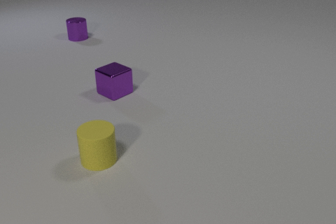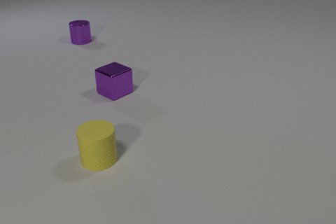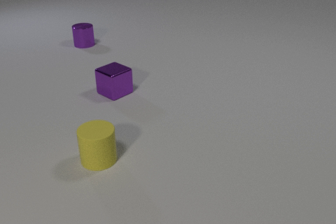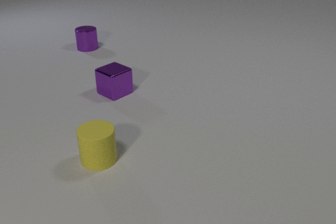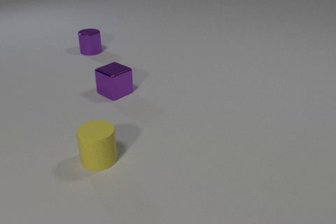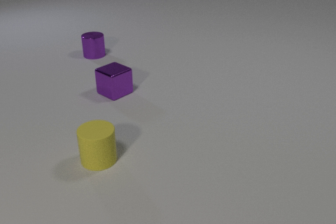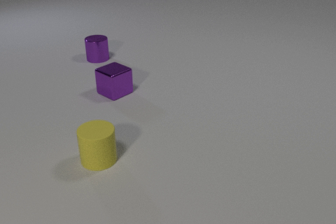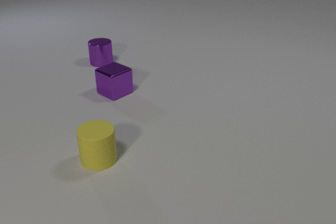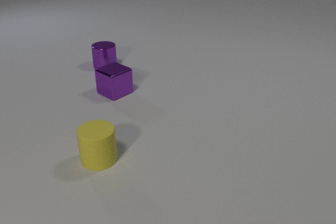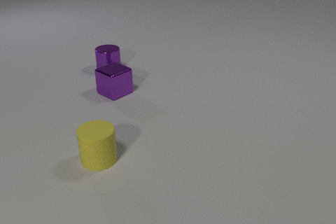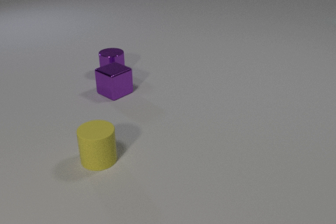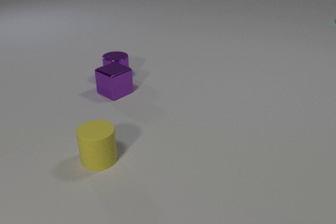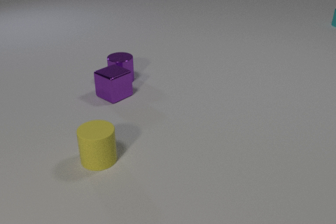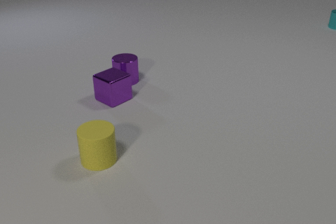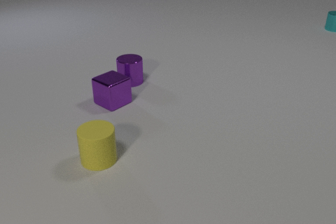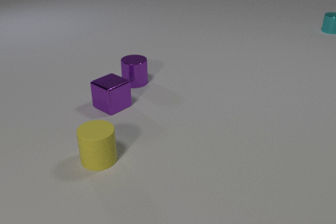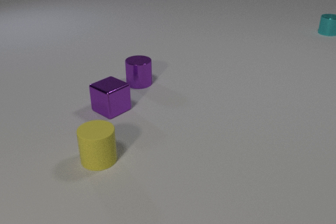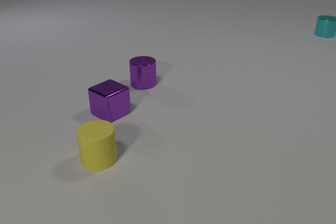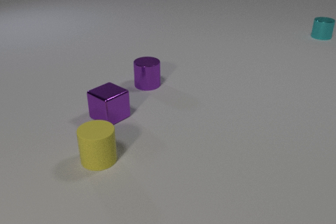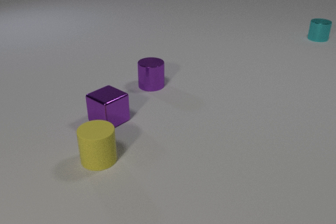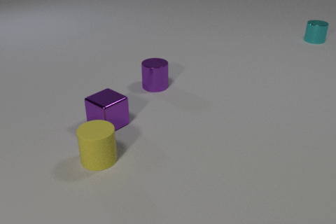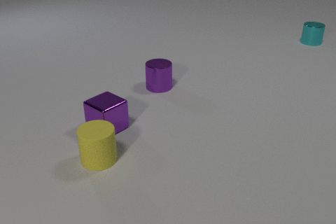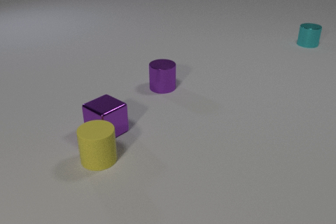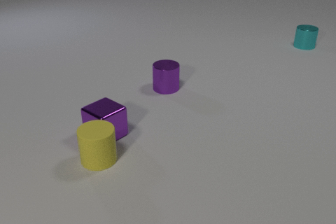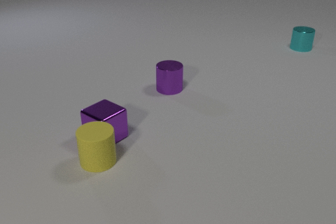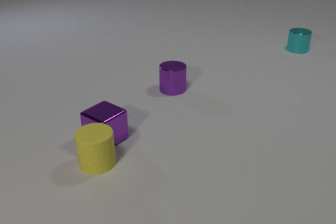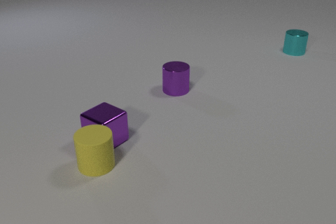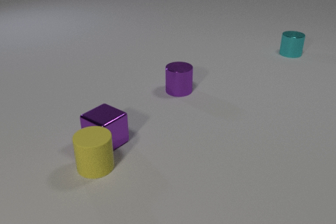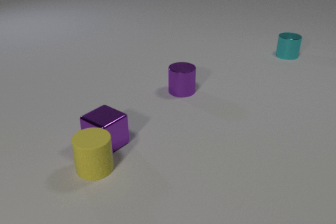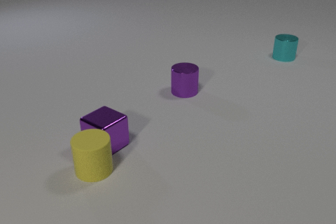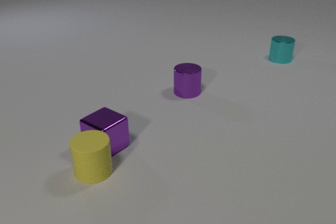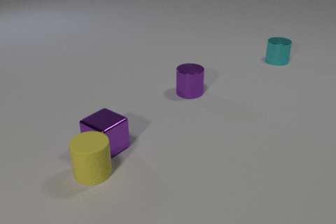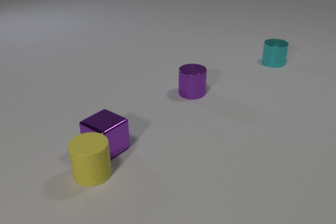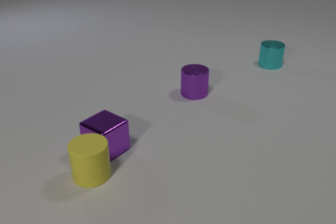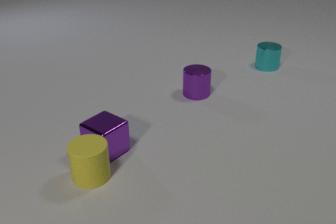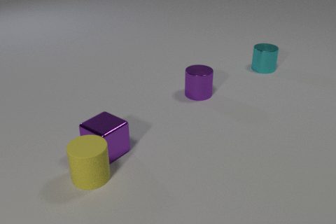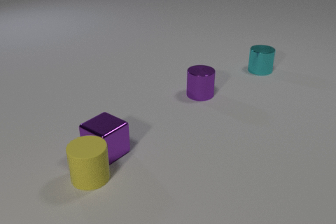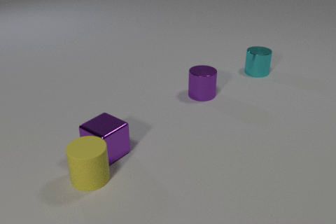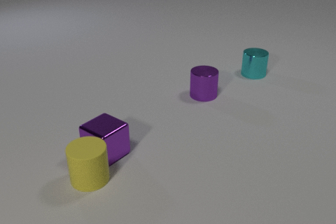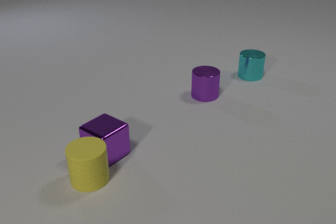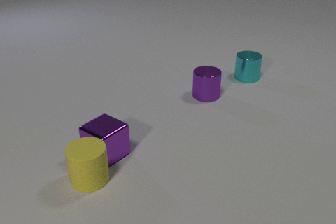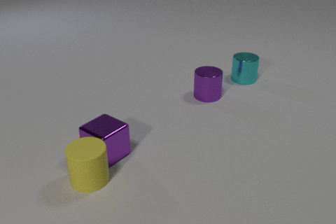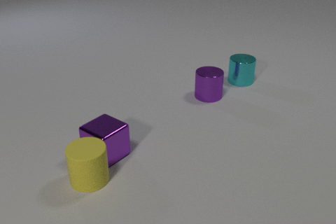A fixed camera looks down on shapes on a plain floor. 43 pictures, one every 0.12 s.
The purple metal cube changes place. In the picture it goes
toward the camera.
The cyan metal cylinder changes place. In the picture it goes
toward the camera.
0.00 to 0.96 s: The purple metal cylinder slides toward the camera.
0.96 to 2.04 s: The purple metal cylinder slides toward the camera and to the right. The purple metal cube slides toward the camera. The cyan metal cylinder comes in at the right edge, slides toward the camera. The purple metal cylinder and the purple metal cube collide.
2.04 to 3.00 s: The purple metal cylinder slides to the right and toward the camera. The purple metal cube slides toward the camera. The cyan metal cylinder slides toward the camera and to the left. The purple metal cube and the yellow rubber cylinder collide.
3.00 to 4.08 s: The purple metal cylinder slides to the right. The purple metal cube slides toward the camera. The cyan metal cylinder slides toward the camera and to the left. The yellow rubber cylinder slides toward the camera.
4.08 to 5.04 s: The purple metal cylinder slides to the right. The cyan metal cylinder slides toward the camera and to the left.
What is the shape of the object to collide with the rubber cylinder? cube.
How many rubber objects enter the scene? 0.
What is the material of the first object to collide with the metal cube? metal.
